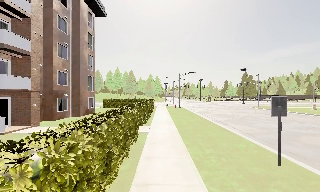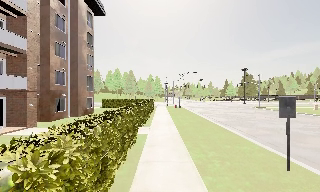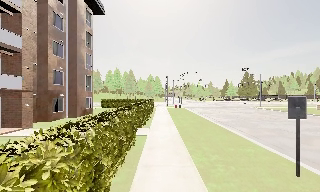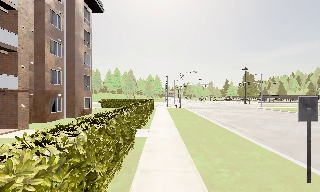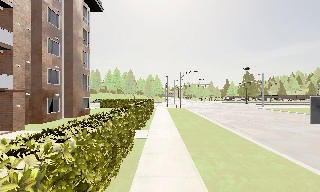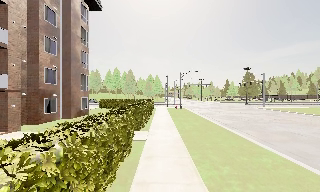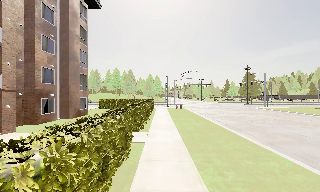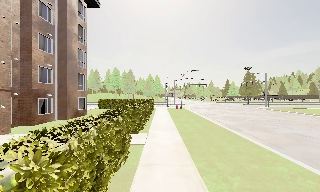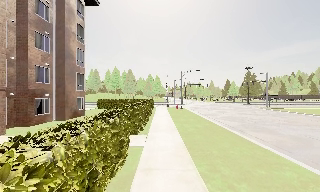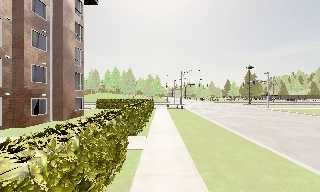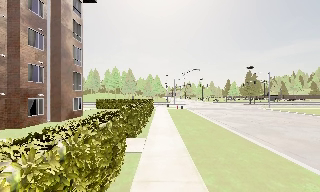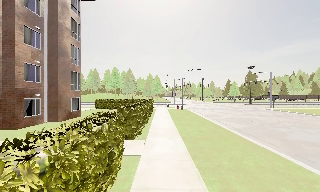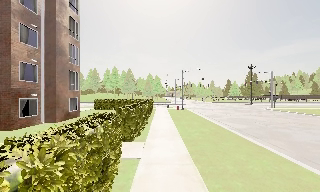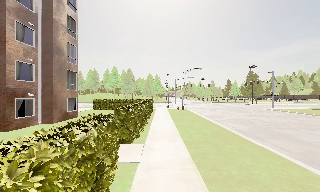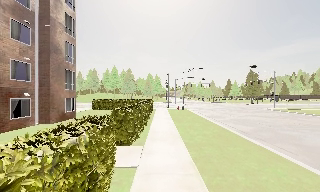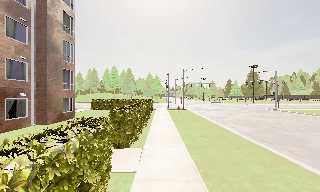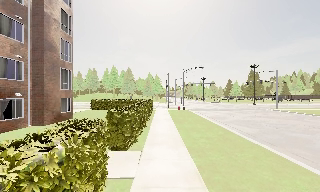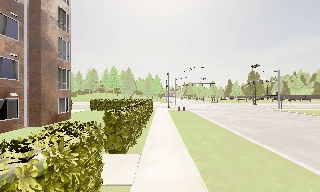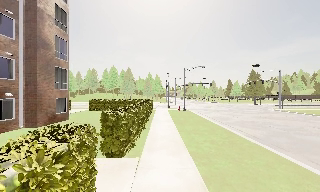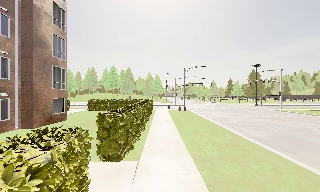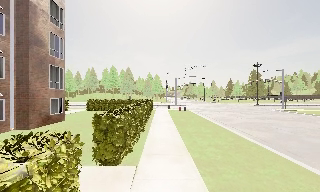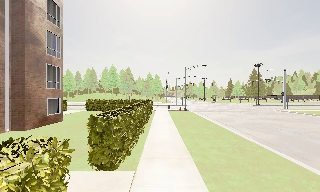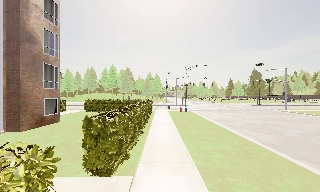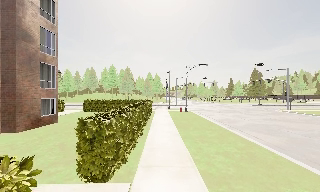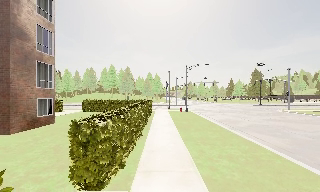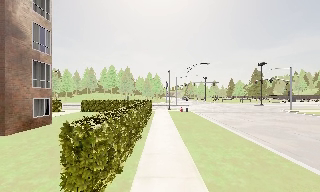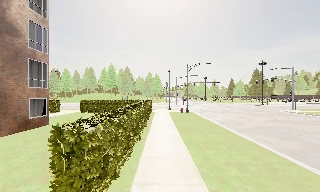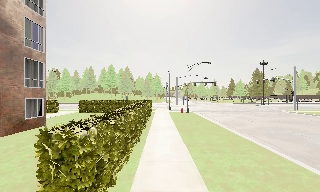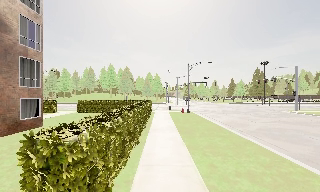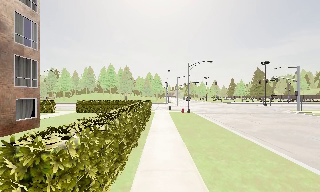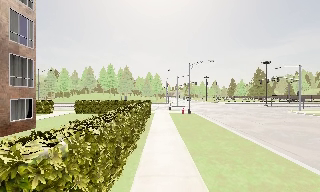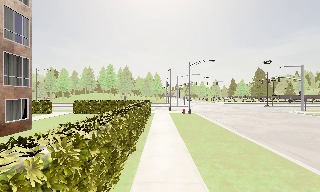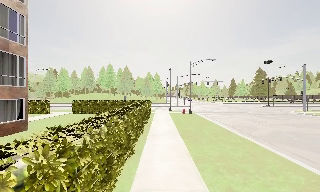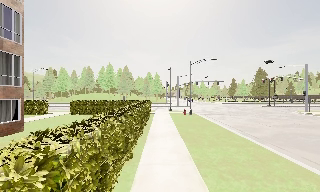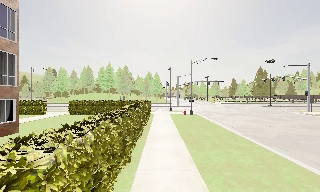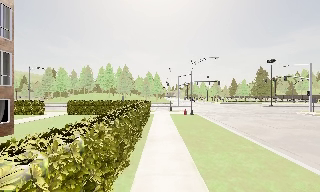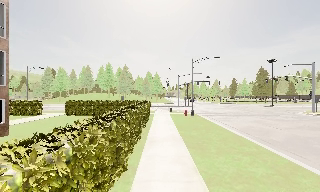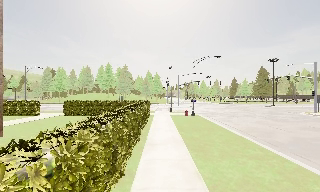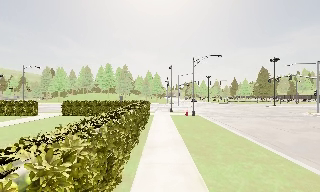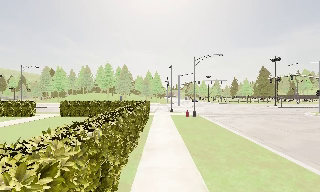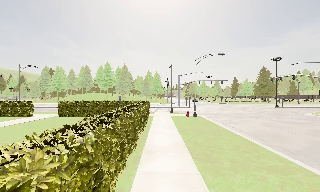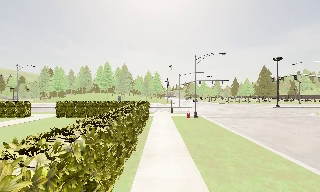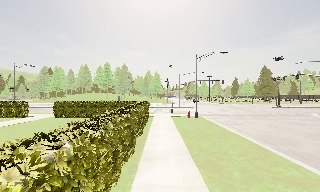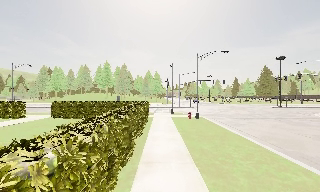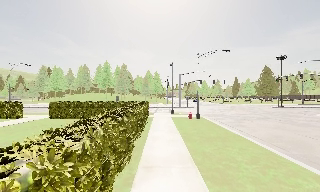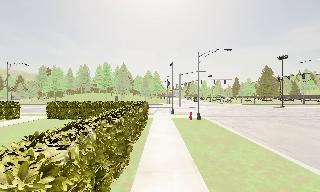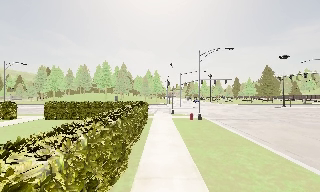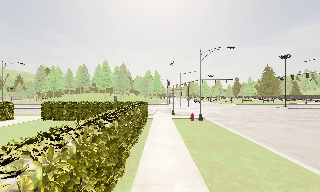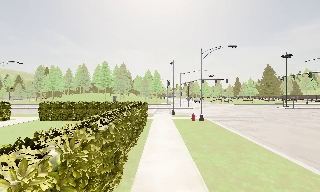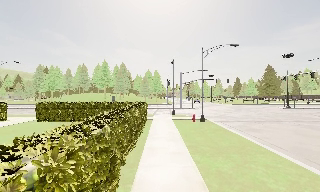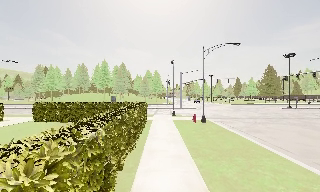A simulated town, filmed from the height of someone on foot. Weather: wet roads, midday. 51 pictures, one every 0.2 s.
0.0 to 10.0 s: The camera travels forward, about 19 m, so what stands in front looms larger.
The film runs forward here.
